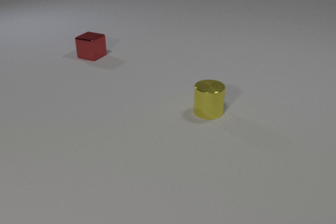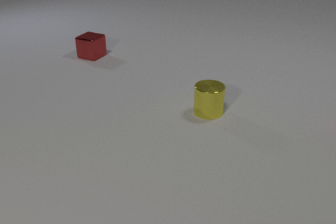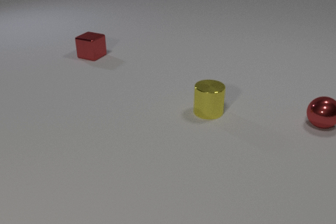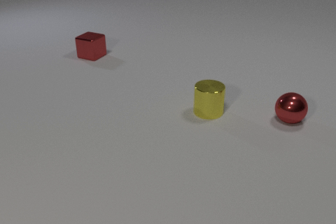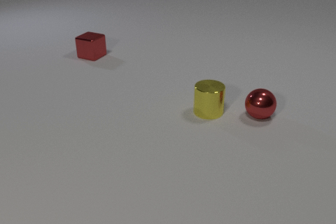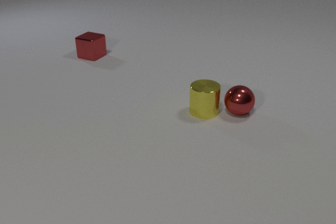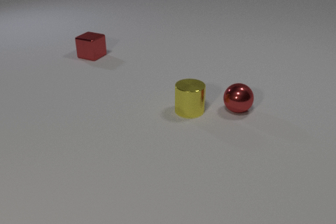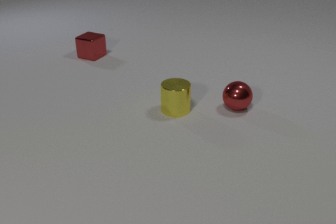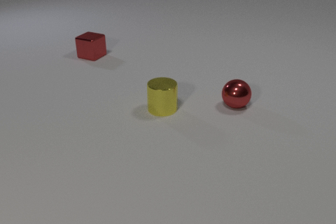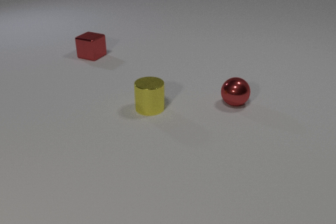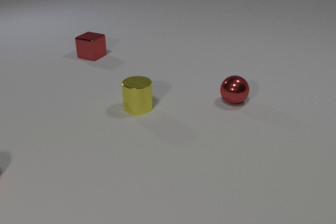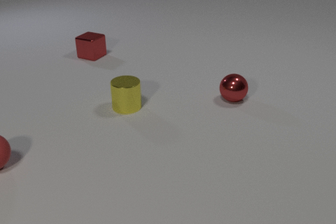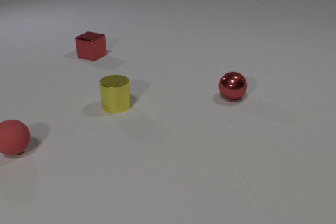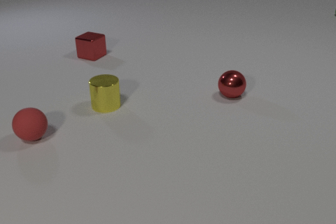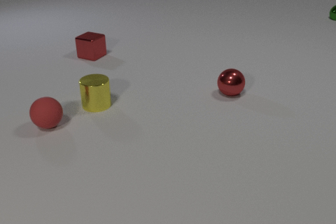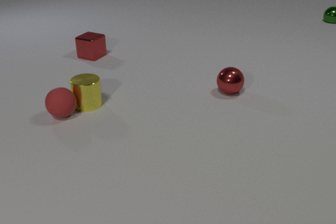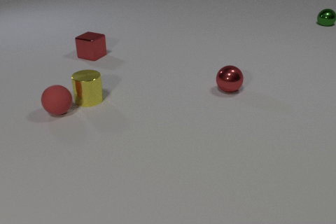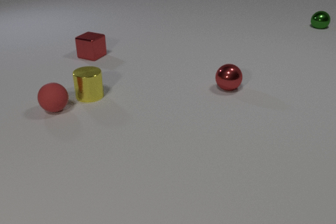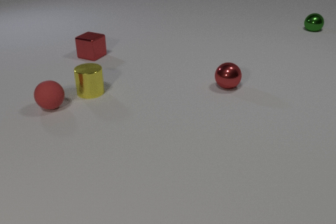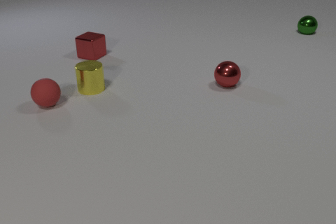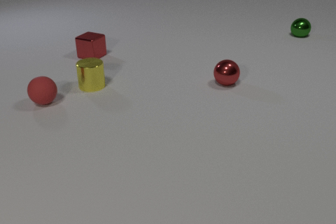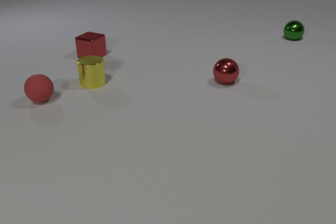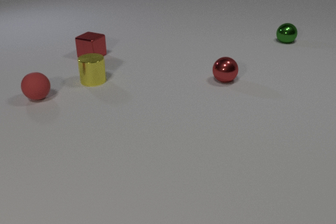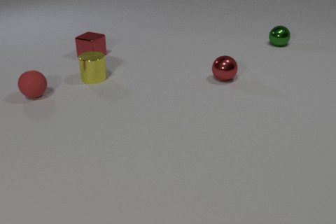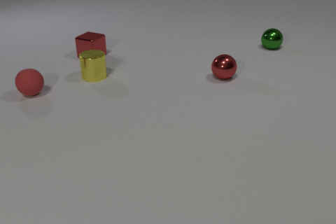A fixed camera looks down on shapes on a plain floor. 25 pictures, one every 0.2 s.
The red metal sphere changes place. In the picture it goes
to the left.
The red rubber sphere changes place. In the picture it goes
away from the camera.
0.0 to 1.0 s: The red metal sphere comes in at the right edge, rolls to the left. The red metal sphere and the yellow metal cylinder collide.
1.0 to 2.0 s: The red metal sphere rolls away from the camera. The yellow metal cylinder slides to the left.
2.0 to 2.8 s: The red metal sphere rolls away from the camera. The yellow metal cylinder slides to the left. The green metal sphere comes in at the right edge, rolls toward the camera and to the left. The red rubber sphere comes in at the left edge, rolls away from the camera and to the right.
2.8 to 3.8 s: The red metal sphere rolls away from the camera. The yellow metal cylinder slides away from the camera. The green metal sphere rolls toward the camera and to the left. The red rubber sphere rolls away from the camera. The yellow metal cylinder and the red rubber sphere collide.
3.8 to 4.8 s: The red metal sphere rolls away from the camera. The yellow metal cylinder slides away from the camera. The green metal sphere rolls toward the camera and to the left. The red rubber sphere rolls away from the camera and to the left.
Are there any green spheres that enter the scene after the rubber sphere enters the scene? yes.
How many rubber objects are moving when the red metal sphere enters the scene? 0.
What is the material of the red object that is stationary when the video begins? metal.
